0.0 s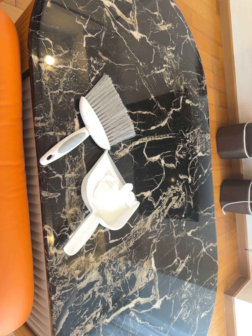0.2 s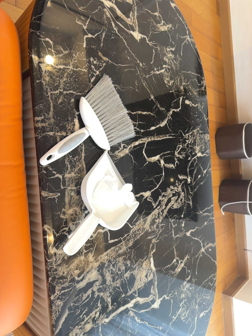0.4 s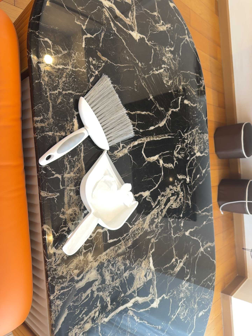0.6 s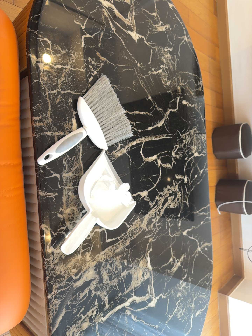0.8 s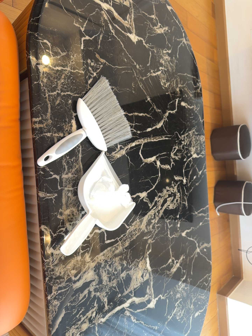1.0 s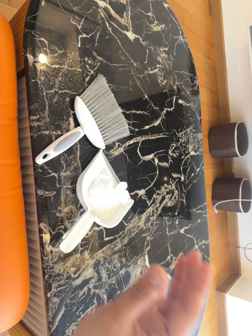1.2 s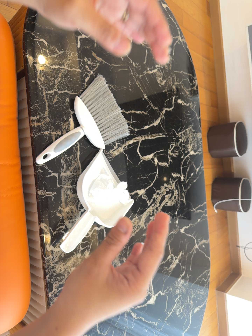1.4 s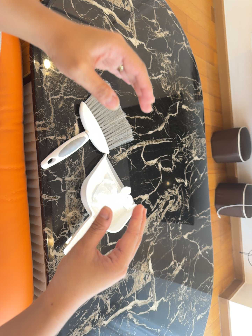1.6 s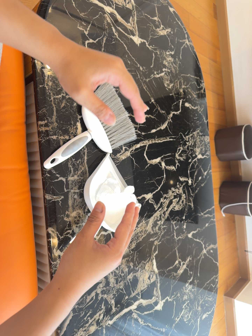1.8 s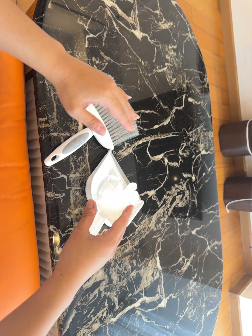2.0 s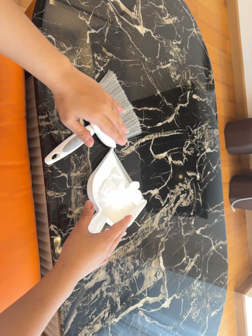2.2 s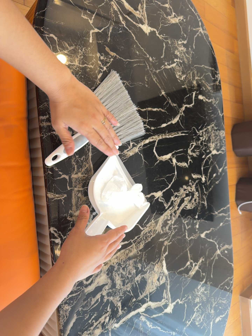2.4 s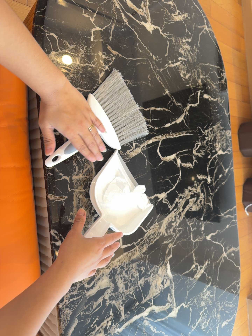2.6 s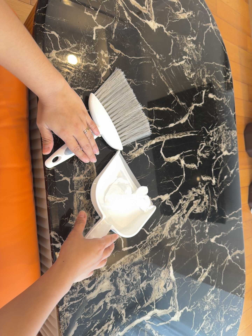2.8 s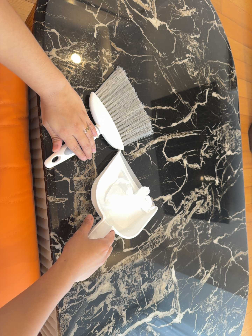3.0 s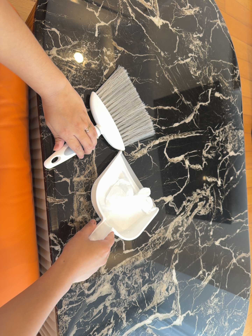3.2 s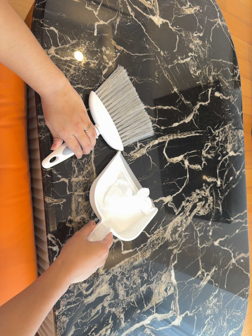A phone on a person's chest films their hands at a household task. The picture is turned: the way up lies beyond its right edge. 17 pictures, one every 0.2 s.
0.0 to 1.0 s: The camera keeps its place and its aim.
1.0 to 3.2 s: The camera travels forward, about 8 cm, so what stands in front looms larger.
The film runs backward here.
